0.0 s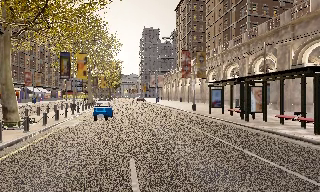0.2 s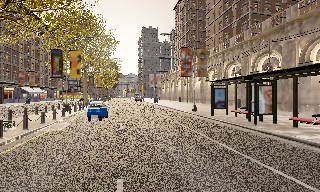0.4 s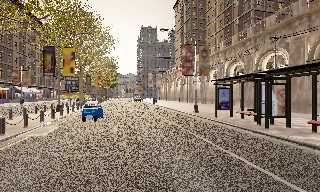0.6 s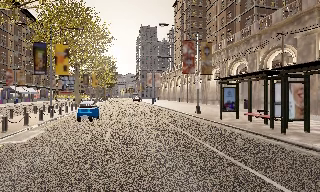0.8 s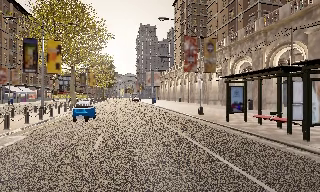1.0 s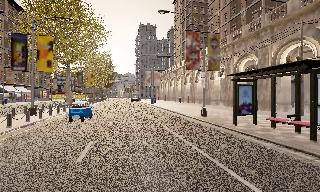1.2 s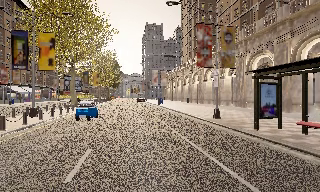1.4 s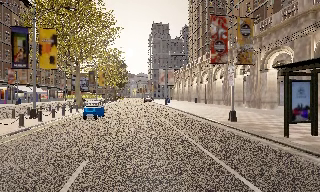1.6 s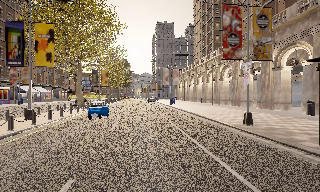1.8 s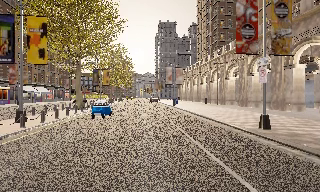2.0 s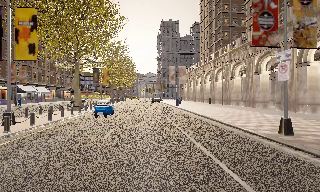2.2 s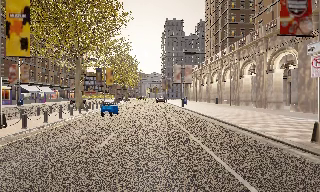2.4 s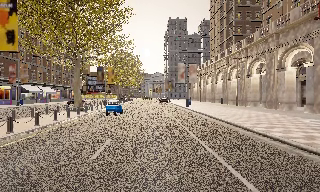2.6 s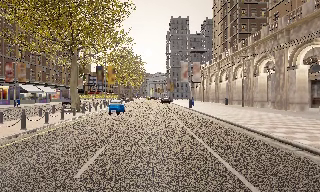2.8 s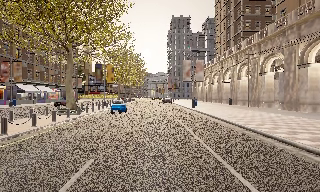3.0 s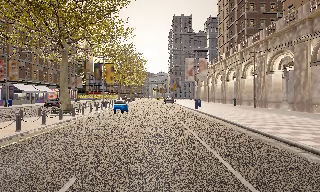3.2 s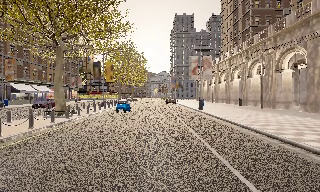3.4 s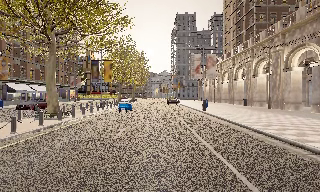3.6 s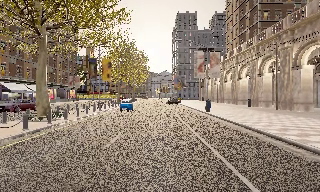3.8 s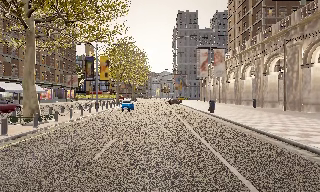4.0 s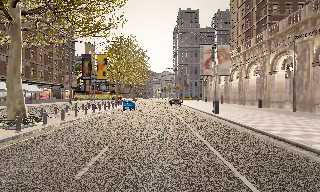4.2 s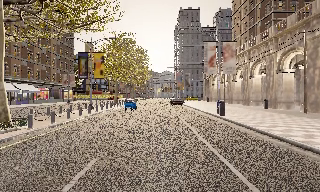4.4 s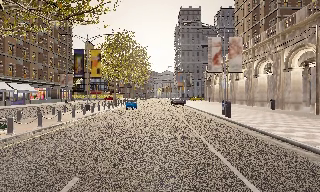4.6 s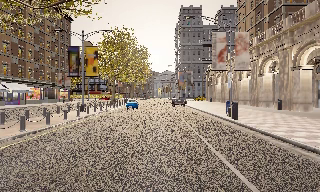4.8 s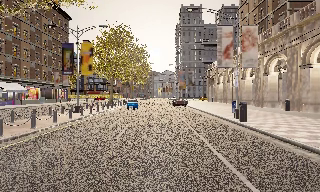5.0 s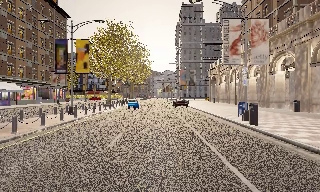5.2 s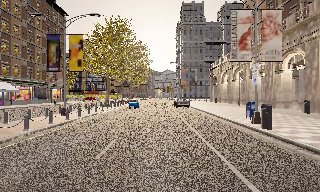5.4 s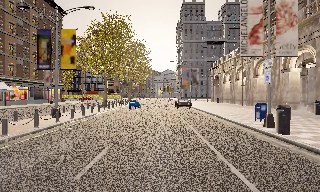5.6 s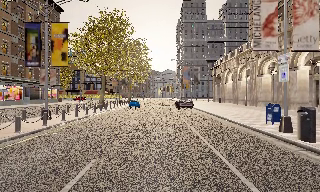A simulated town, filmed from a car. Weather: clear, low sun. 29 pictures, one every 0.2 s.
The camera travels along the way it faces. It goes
forward.
0.0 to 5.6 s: The camera swings to its left by about 15 degrees, and the scene slides to the right. It travels forward, about 30 m, so what stands in front looms larger.
The film runs forward here.
